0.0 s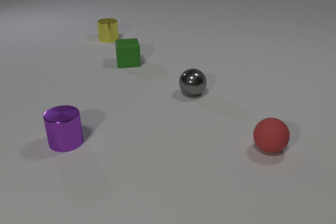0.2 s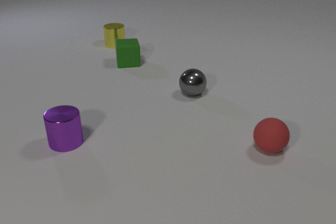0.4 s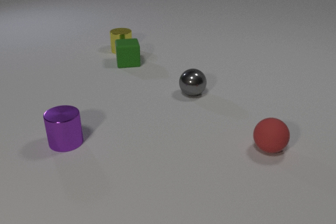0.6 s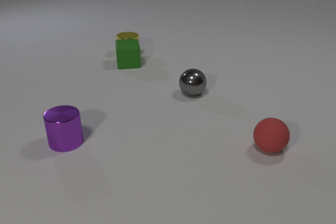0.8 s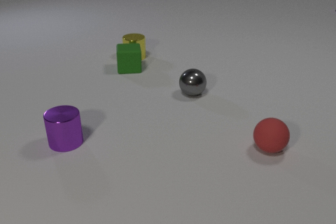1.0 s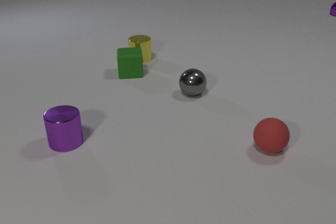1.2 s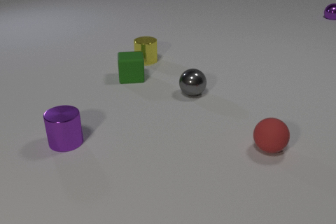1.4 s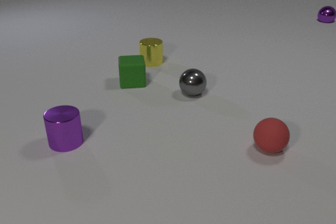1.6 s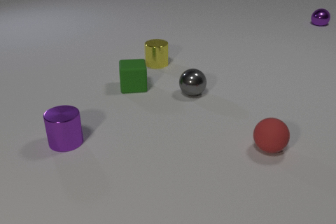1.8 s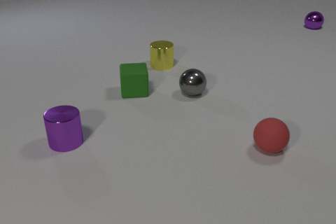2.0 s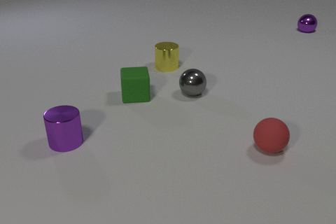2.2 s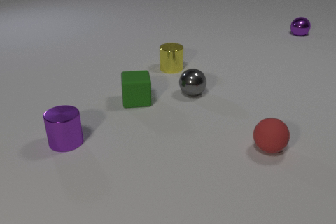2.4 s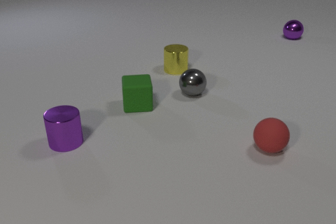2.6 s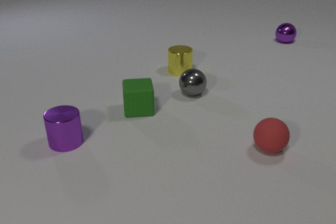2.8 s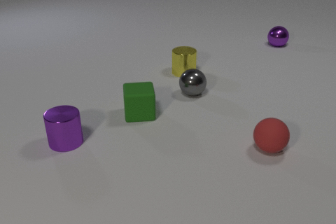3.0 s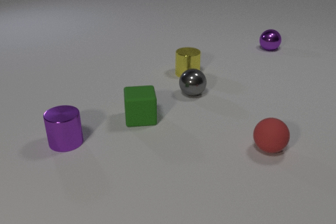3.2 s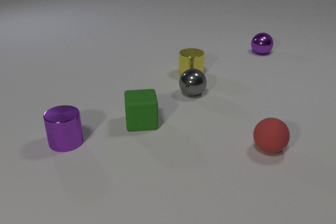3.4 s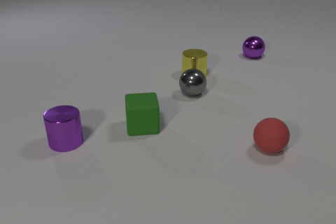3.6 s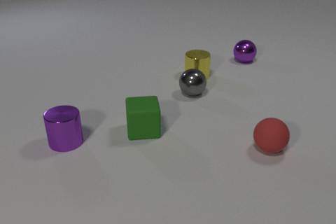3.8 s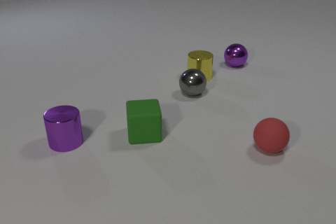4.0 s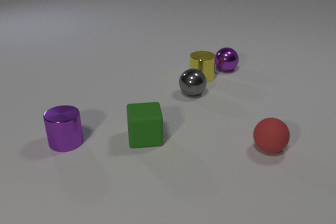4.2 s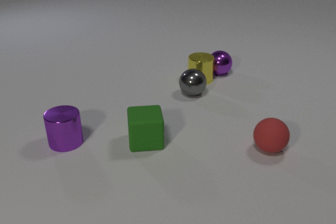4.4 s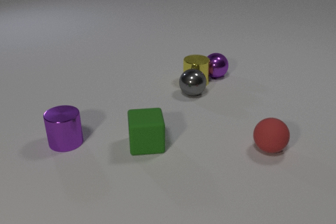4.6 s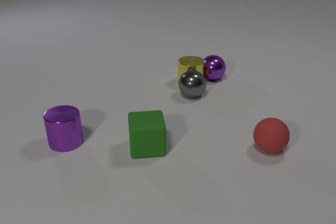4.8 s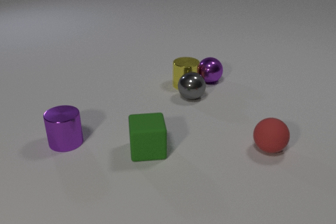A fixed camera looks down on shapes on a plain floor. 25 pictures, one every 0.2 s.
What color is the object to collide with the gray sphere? yellow.
Are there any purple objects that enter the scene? yes.
What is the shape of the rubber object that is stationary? sphere.
0.0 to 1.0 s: The yellow metal cylinder slides toward the camera and to the right. The green rubber cube slides toward the camera. The purple metal sphere comes in at the right edge, rolls toward the camera. The yellow metal cylinder and the green rubber cube collide.
1.0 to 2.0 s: The yellow metal cylinder slides to the right and toward the camera. The green rubber cube slides toward the camera. The purple metal sphere rolls toward the camera and to the left.
2.0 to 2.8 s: The yellow metal cylinder slides to the right and toward the camera. The green rubber cube slides toward the camera. The purple metal sphere rolls toward the camera and to the left.
2.8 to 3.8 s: The yellow metal cylinder slides to the right and toward the camera. The green rubber cube slides toward the camera. The purple metal sphere rolls toward the camera and to the left.
3.8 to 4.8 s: The yellow metal cylinder slides toward the camera and to the left. The green rubber cube slides toward the camera. The purple metal sphere rolls toward the camera and to the left. The gray metal sphere rolls toward the camera. The yellow metal cylinder and the purple metal sphere collide. The yellow metal cylinder and the gray metal sphere collide.
